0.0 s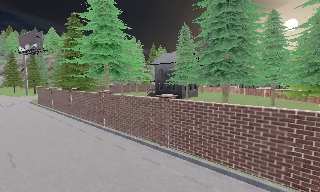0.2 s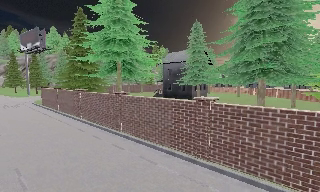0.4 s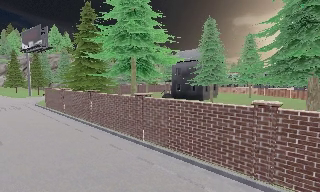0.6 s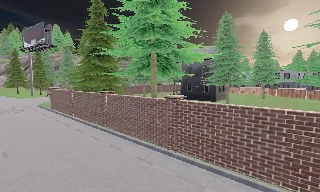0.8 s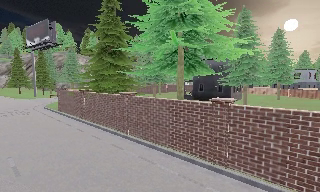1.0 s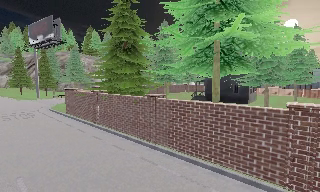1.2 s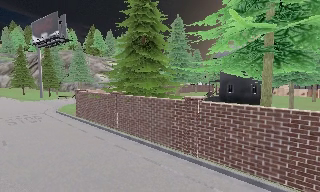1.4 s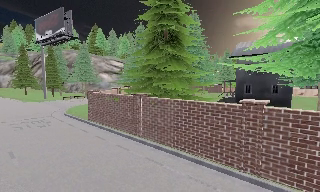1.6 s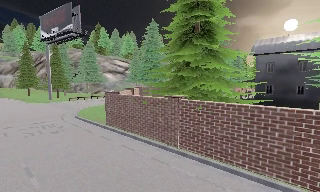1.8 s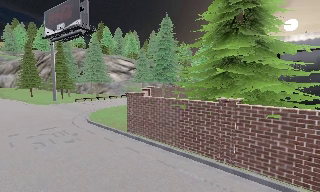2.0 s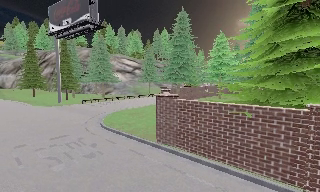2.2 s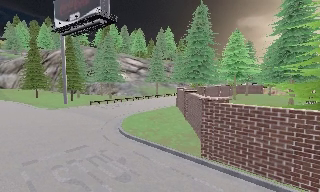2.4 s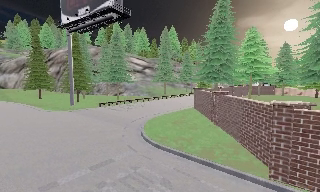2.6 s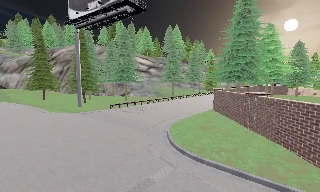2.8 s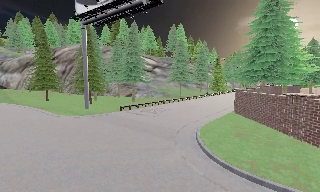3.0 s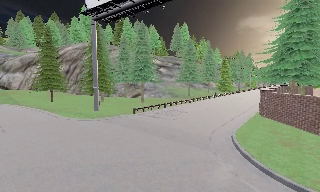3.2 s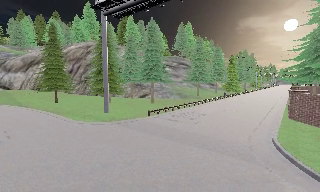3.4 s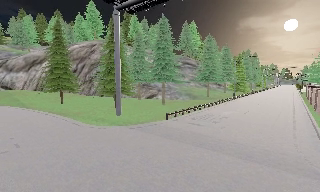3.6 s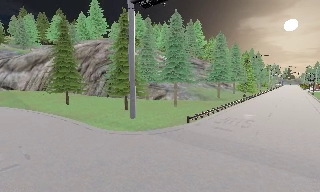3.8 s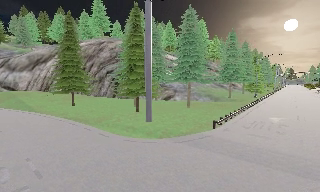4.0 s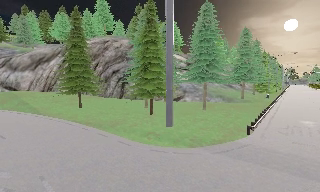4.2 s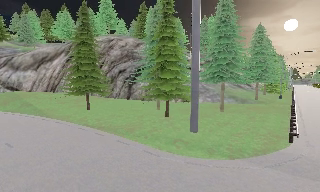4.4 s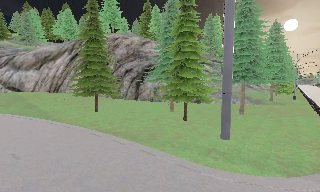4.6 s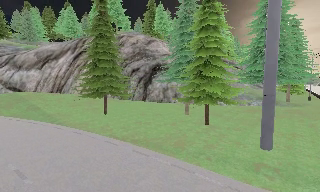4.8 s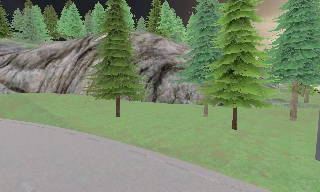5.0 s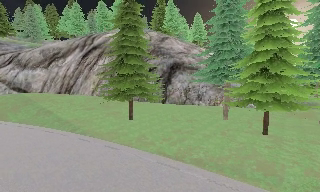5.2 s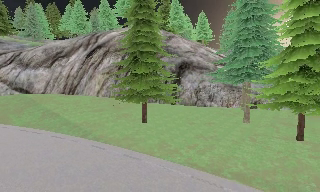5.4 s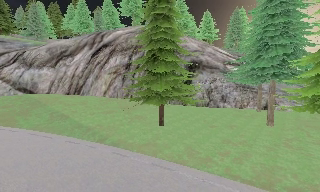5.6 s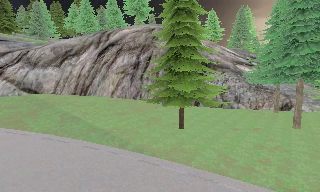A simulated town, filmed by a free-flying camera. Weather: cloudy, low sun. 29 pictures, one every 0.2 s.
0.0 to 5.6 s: The camera travels to its left and forward, about 55 m, so close, fixed things drift to the right.
The film runs backward here.
